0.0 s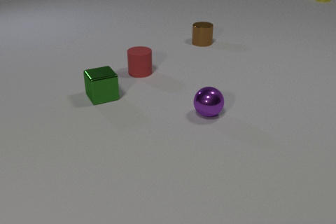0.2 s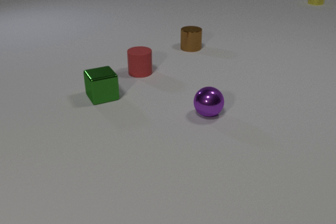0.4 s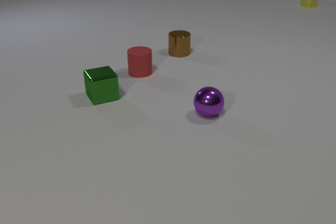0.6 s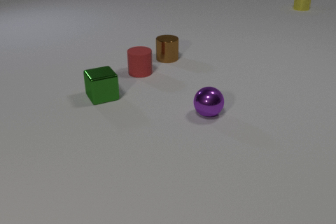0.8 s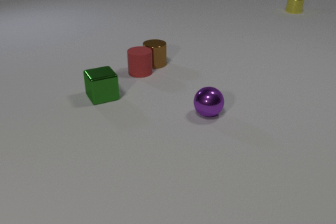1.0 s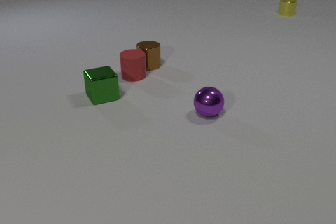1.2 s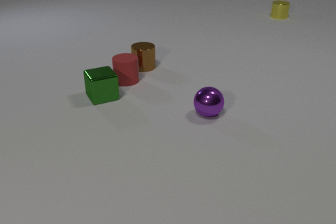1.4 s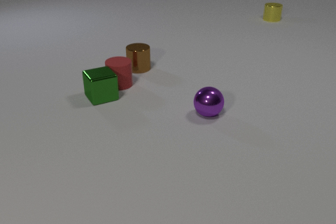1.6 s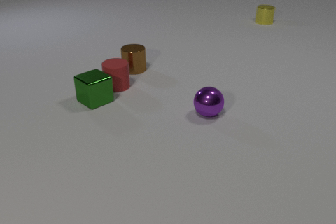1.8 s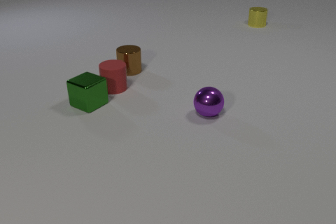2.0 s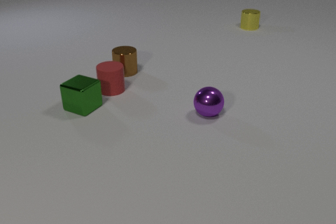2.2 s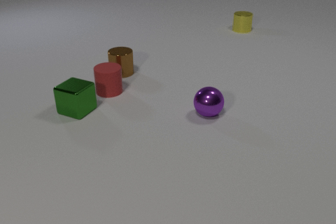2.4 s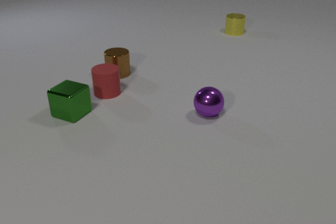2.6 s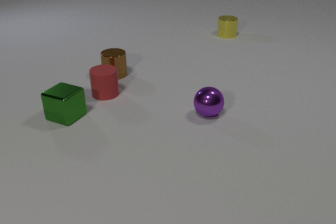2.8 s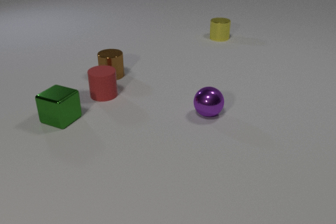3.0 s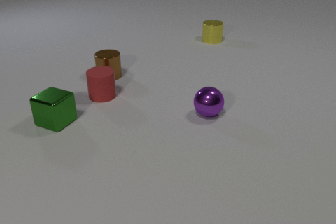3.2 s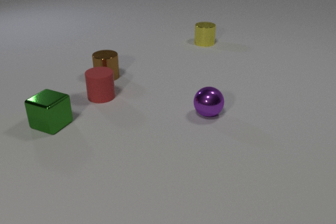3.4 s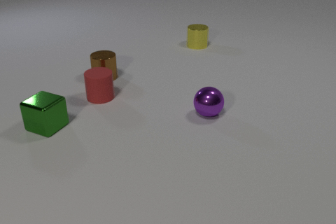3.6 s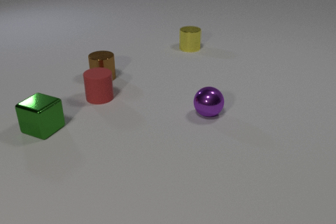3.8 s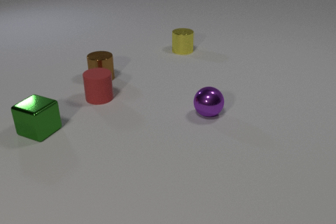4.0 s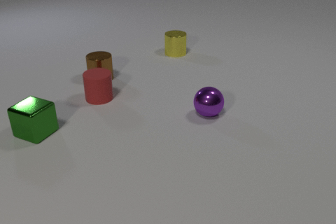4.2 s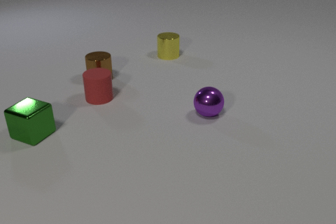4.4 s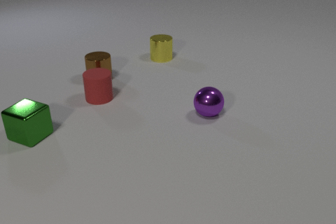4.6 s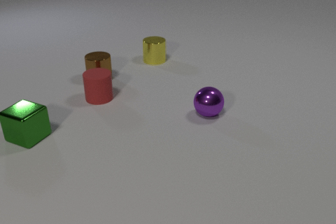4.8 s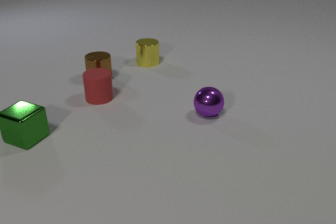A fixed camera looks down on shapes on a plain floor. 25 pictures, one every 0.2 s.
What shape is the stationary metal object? sphere.
What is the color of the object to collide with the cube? red.
How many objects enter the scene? 0.
0.0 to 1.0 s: The brown metal cylinder slides toward the camera and to the left. The red rubber cylinder slides toward the camera and to the left. The yellow metal cylinder slides toward the camera and to the left. The brown metal cylinder and the red rubber cylinder collide.
1.0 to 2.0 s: The brown metal cylinder slides to the left and toward the camera. The red rubber cylinder slides toward the camera and to the left. The green metal cube slides to the left and toward the camera, spins so that its near face slides to the right, counterclockwise seen from above. The yellow metal cylinder slides toward the camera and to the left. The red rubber cylinder and the green metal cube collide.
2.0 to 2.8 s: The brown metal cylinder slides to the left and toward the camera. The red rubber cylinder slides toward the camera and to the left. The green metal cube slides to the left and toward the camera. The yellow metal cylinder slides toward the camera and to the left.
2.8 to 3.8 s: The brown metal cylinder slides to the left. The red rubber cylinder slides toward the camera. The green metal cube slides to the left and toward the camera. The yellow metal cylinder slides toward the camera and to the left.
3.8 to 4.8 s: The green metal cube slides to the left and toward the camera. The yellow metal cylinder slides to the left and toward the camera.
